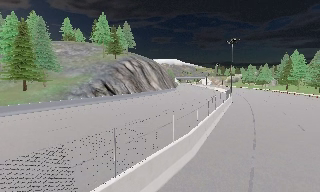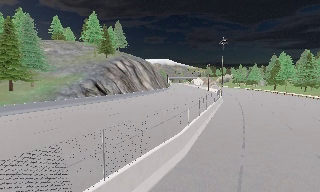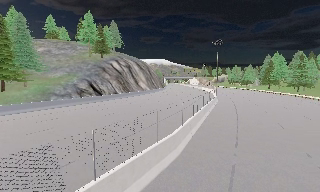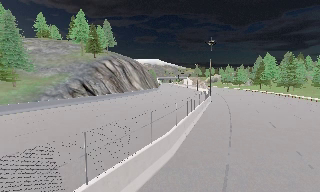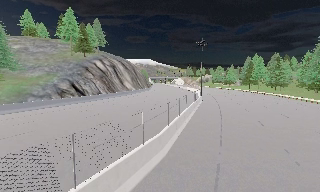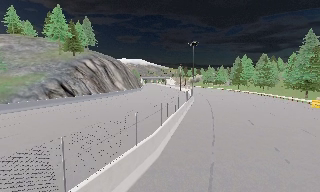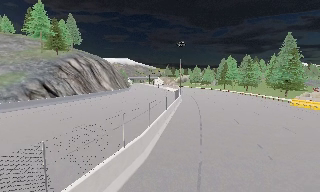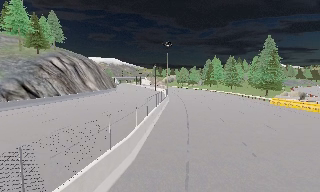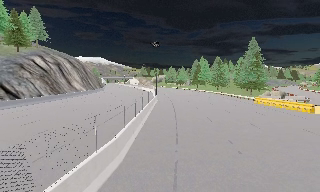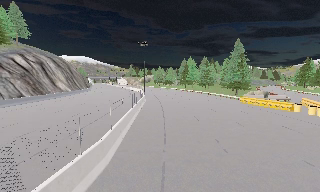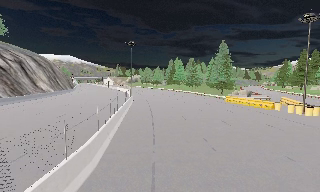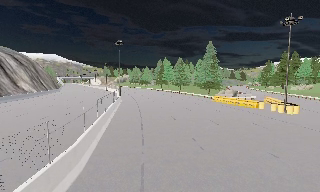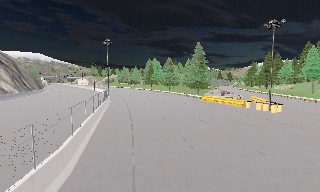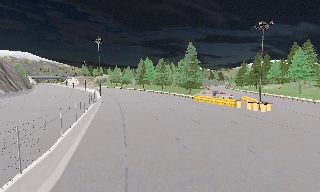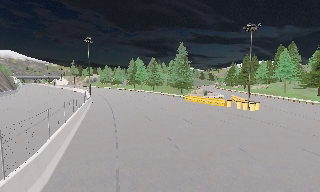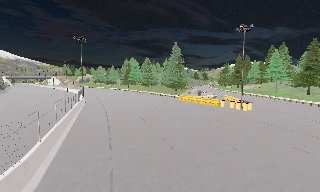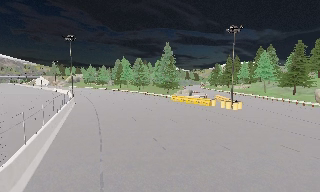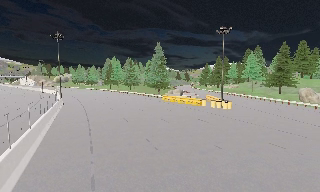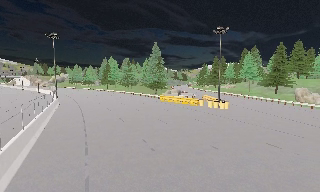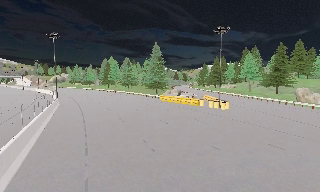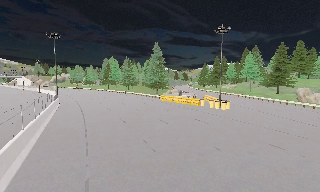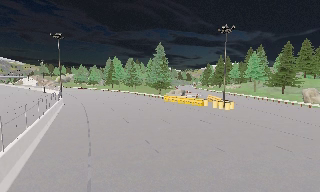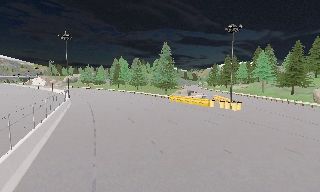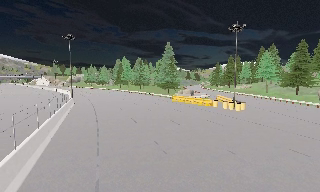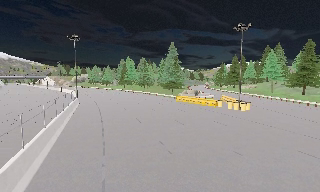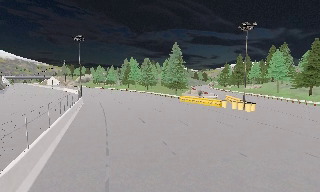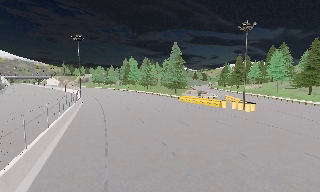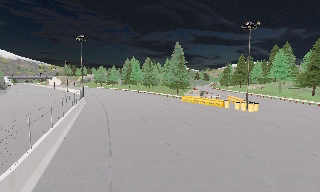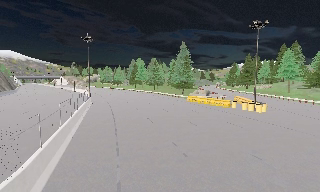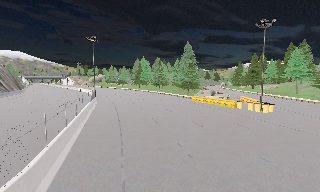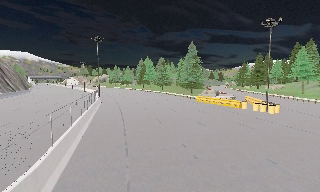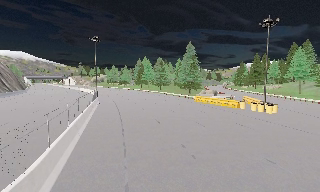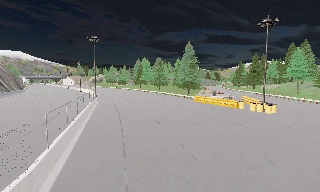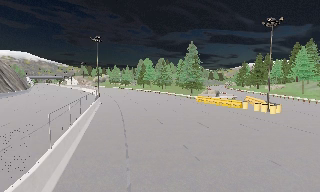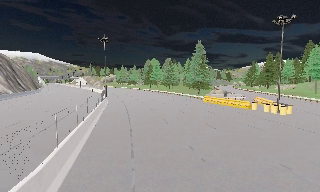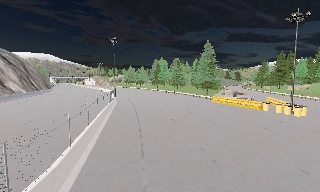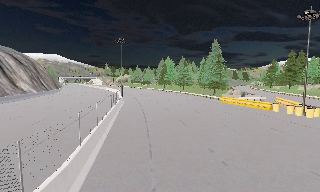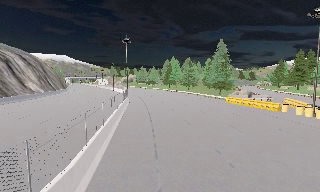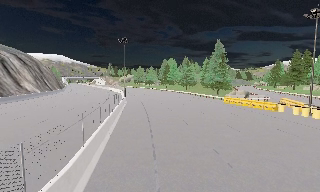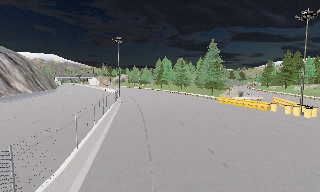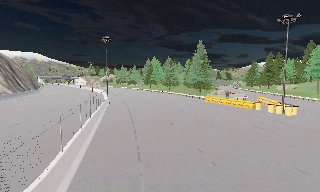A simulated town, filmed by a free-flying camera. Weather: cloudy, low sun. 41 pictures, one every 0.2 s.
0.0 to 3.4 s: The camera pans to its right, which is clockwise from overhead, by about 55 degrees. It travels forward, about 1 m.
3.4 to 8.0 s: The scene slides to the right, as the camera pans about 15 degrees to its left. It travels forward and to its left, about 2 m, so what stands in front looms larger.
The film runs forward here.
